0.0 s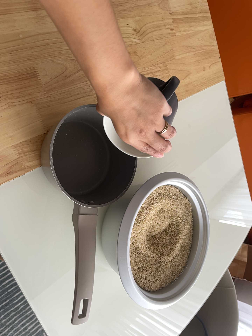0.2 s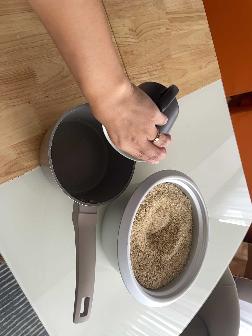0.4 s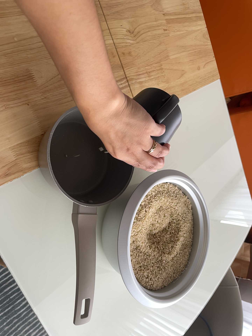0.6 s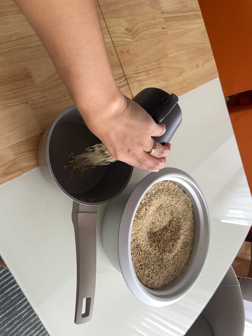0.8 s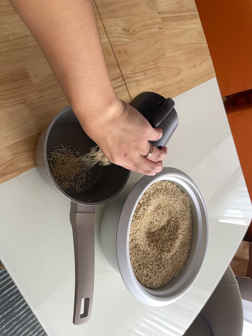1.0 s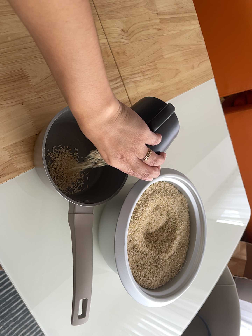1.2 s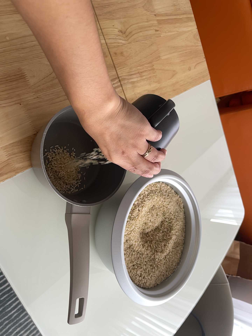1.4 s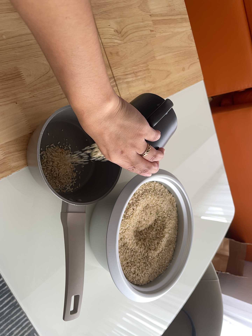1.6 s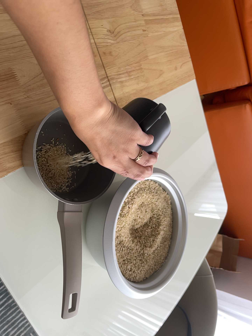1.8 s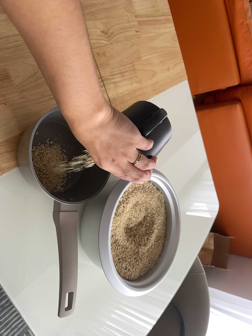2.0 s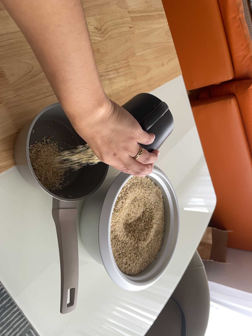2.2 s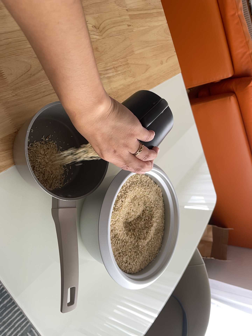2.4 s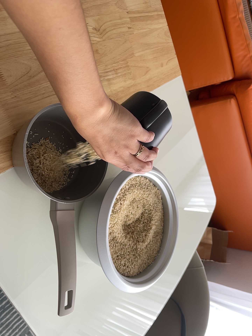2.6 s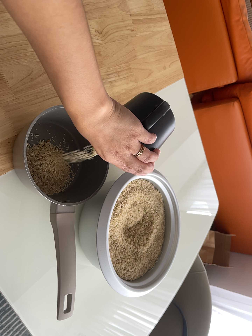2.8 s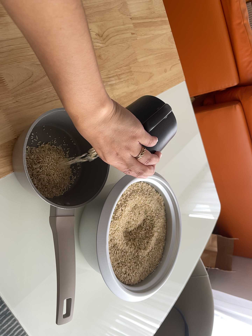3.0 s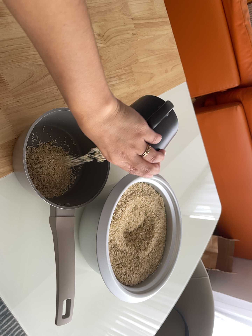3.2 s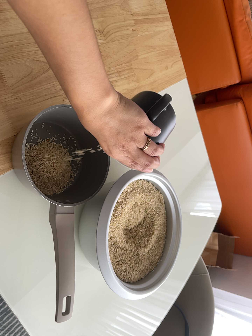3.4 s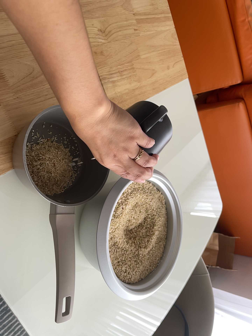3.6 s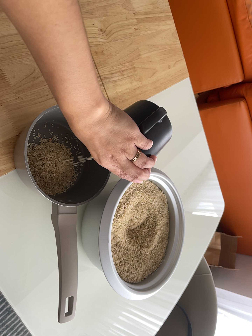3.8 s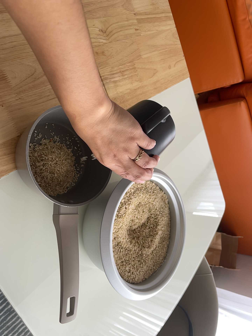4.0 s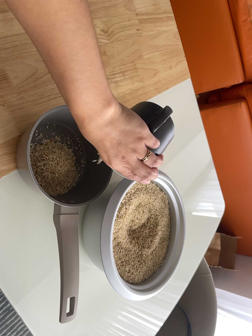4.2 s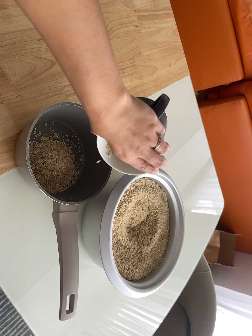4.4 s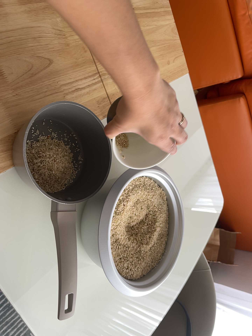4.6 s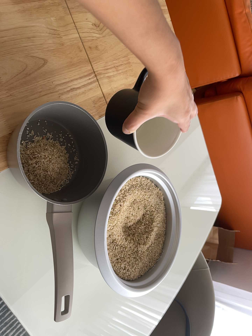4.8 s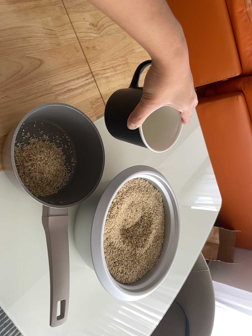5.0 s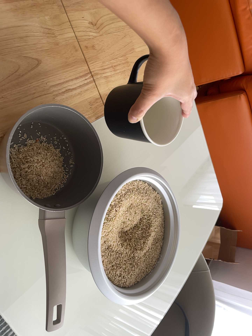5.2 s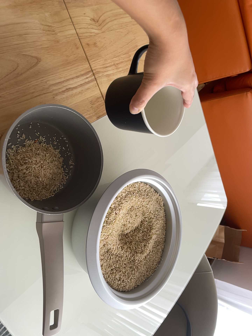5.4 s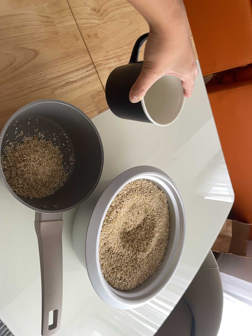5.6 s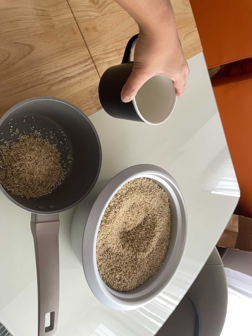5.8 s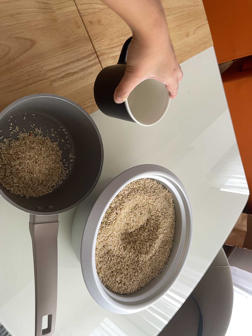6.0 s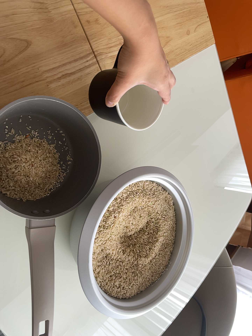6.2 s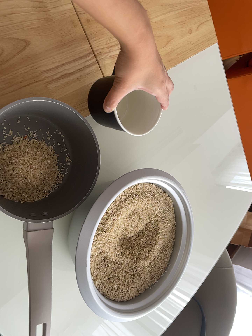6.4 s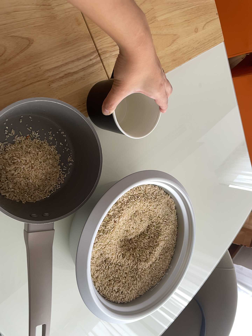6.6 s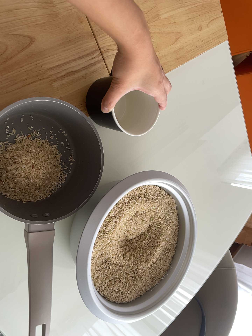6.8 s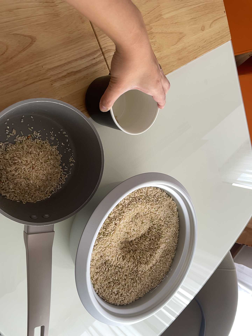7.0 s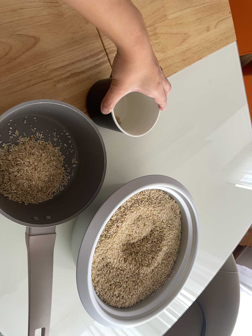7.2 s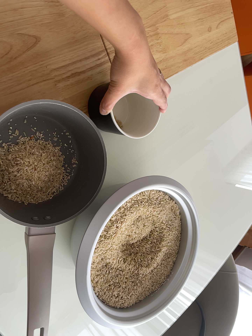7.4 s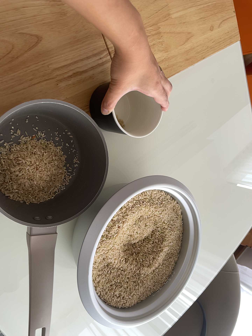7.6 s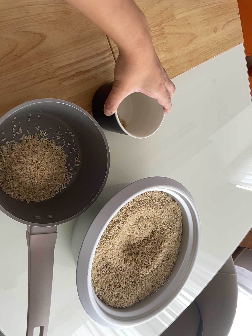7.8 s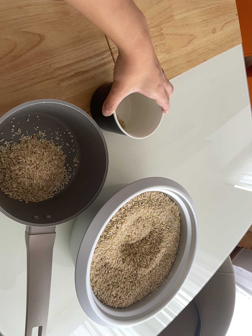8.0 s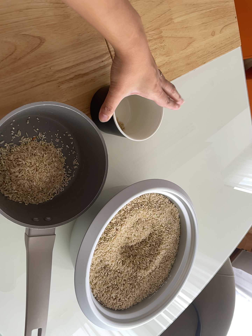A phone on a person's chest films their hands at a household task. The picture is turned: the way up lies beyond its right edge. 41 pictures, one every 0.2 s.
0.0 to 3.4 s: The camera shifts only a little, or ends up much as it began.
3.4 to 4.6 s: The camera keeps its place and its aim.
4.6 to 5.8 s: The camera travels forward, to its right and toward the top of its view, about 10 cm, so what stands in front looms larger.
5.8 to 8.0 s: The camera shifts only a little, or ends up much as it began.
The film runs forward here.
